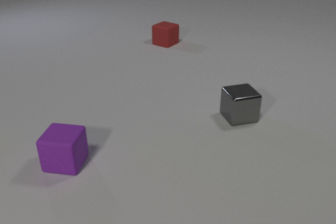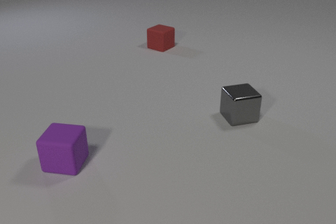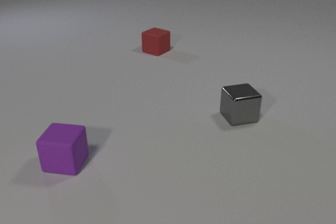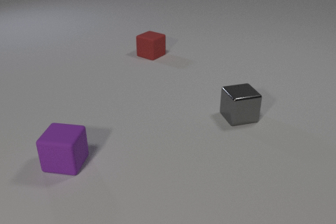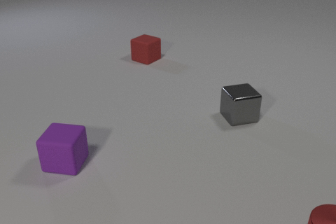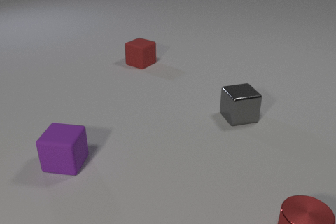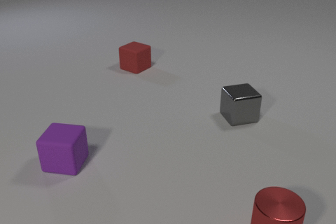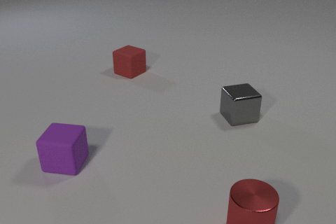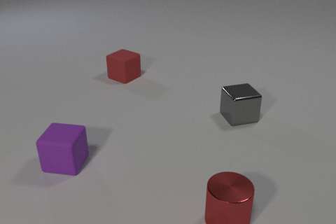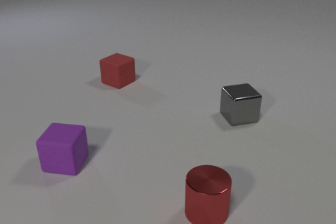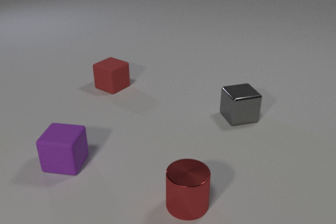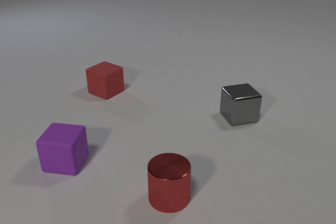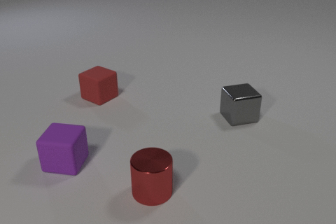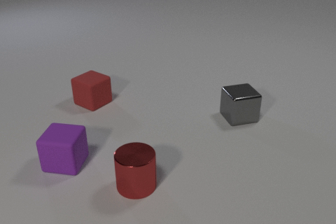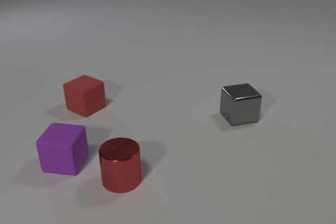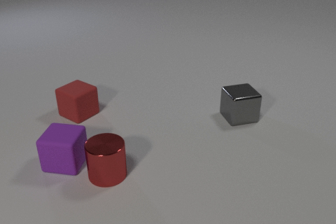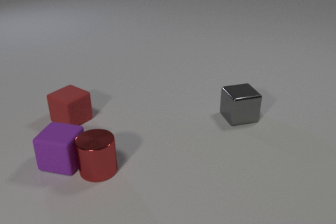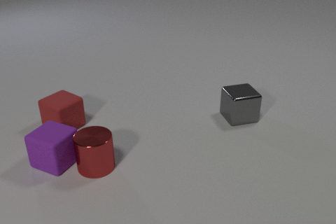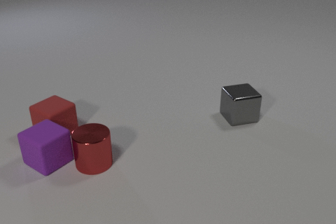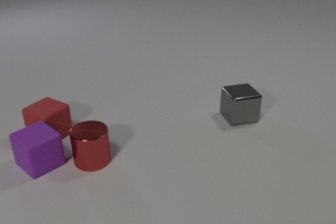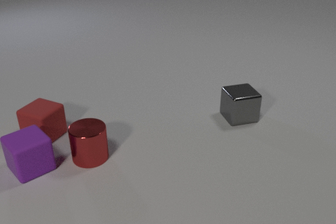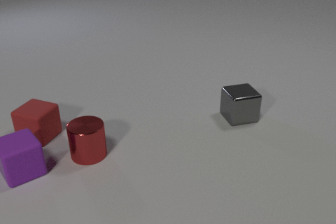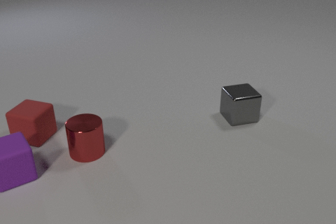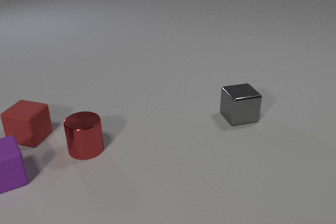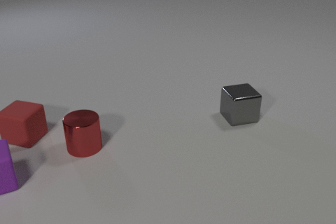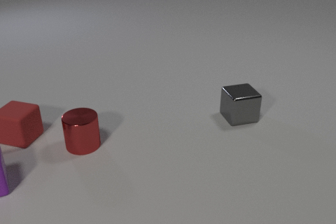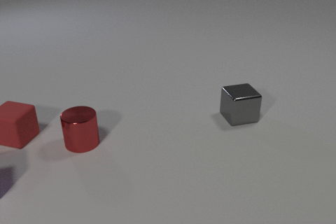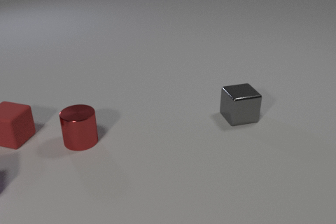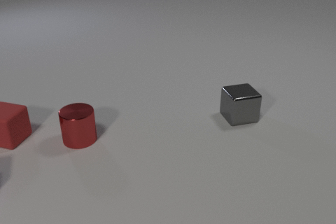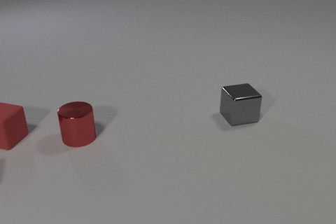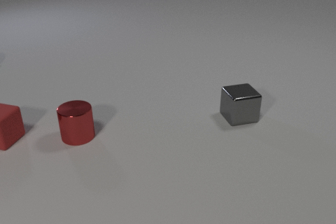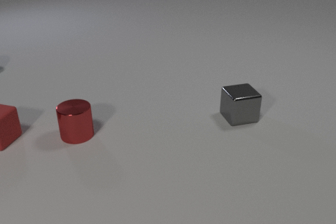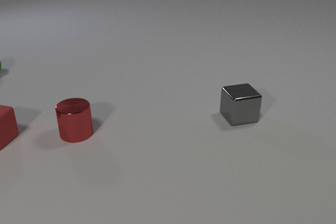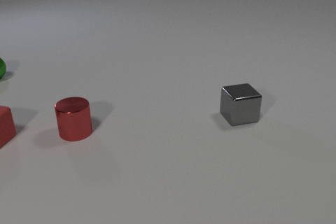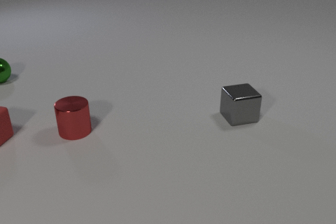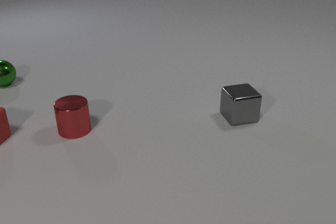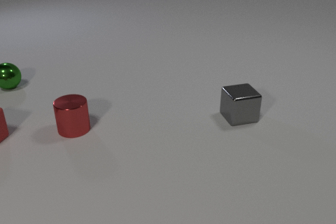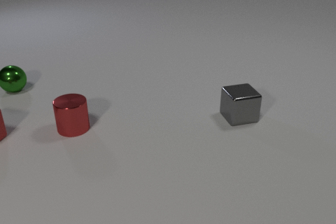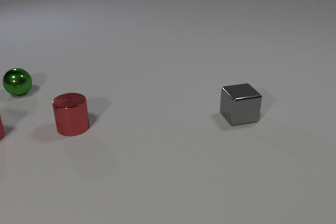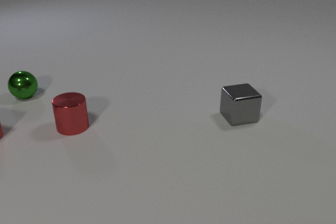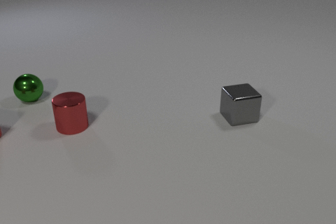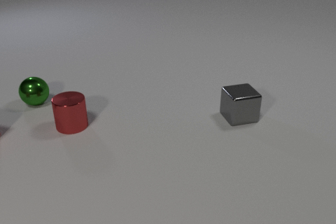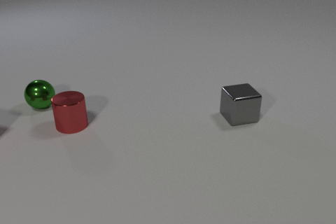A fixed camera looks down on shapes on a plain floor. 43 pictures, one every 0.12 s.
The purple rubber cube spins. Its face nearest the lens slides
to the left.
The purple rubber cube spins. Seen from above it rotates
clockwise.
0.00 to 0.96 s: The red metal cylinder comes in at the bottom edge, slides to the left. The red rubber cube slides toward the camera and to the left.
0.96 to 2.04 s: The red metal cylinder slides to the left and away from the camera. The purple rubber cube slides to the left. The red rubber cube slides toward the camera and to the left. The red metal cylinder and the purple rubber cube collide.
2.04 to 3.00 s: The red metal cylinder slides away from the camera. The purple rubber cube slides to the left, spins clockwise seen from above by about 45 degrees, its near face sliding to the left. The red rubber cube slides to the left. The purple rubber cube and the red rubber cube collide.
3.00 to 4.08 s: The red metal cylinder slides away from the camera. The purple rubber cube leaves at the left edge. The green metal sphere comes in at the left edge, rolls toward the camera and to the right. The red rubber cube slides to the left.
4.08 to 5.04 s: The red metal cylinder slides away from the camera. The green metal sphere rolls toward the camera and to the right. The red rubber cube slides to the left, leaves at the left edge.
Are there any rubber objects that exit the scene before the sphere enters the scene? yes.
How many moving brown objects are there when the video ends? 0.
What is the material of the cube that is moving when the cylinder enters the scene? rubber.
